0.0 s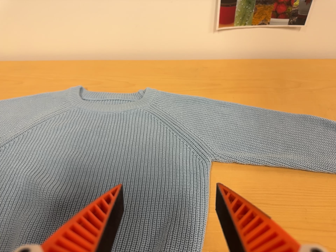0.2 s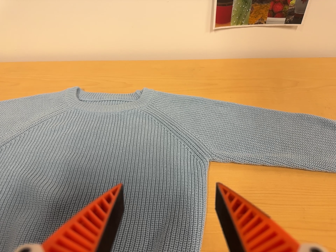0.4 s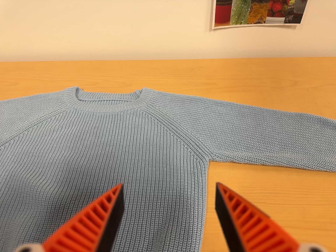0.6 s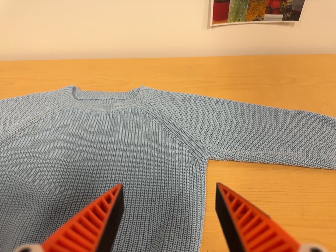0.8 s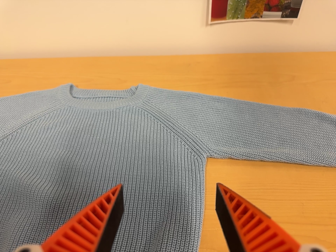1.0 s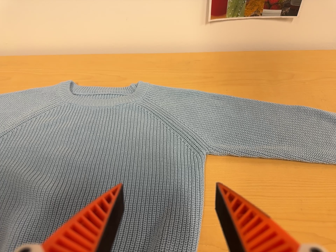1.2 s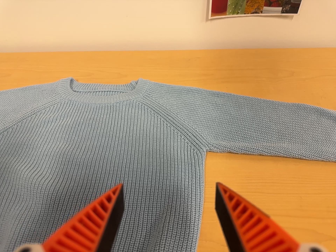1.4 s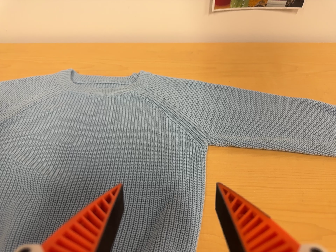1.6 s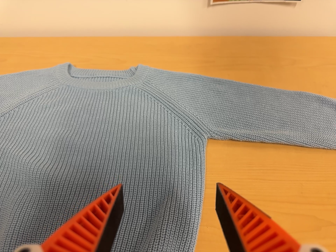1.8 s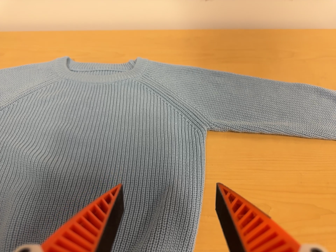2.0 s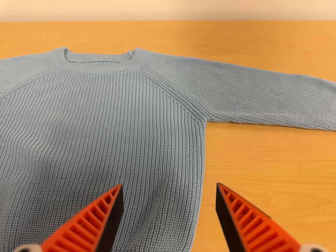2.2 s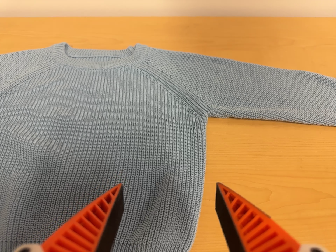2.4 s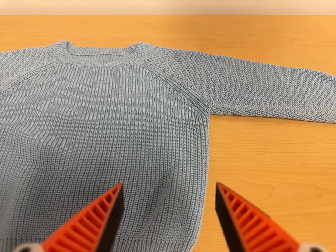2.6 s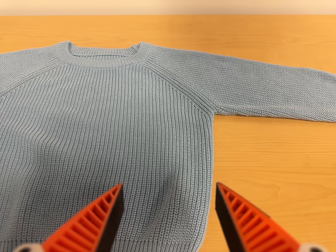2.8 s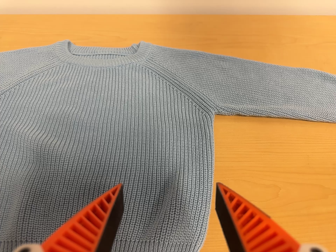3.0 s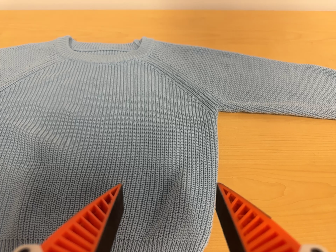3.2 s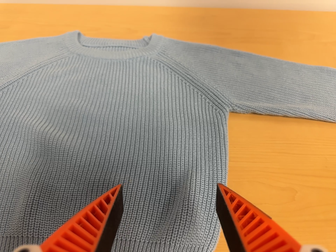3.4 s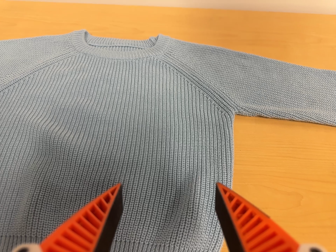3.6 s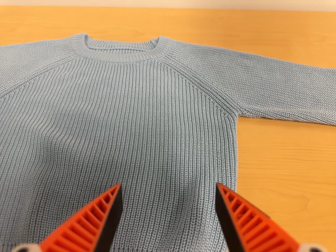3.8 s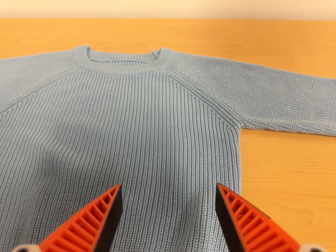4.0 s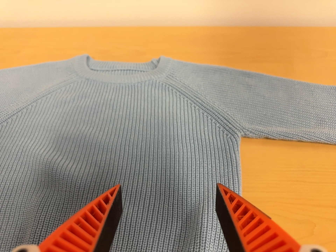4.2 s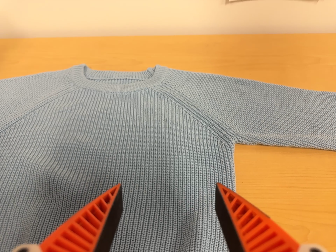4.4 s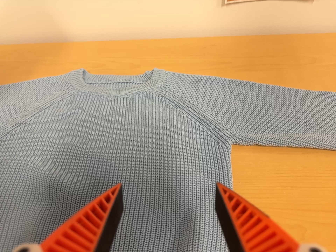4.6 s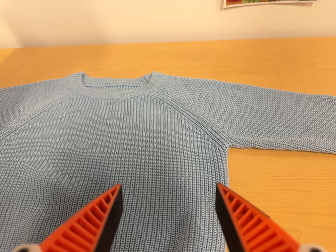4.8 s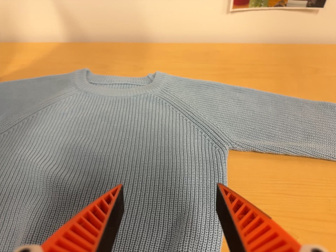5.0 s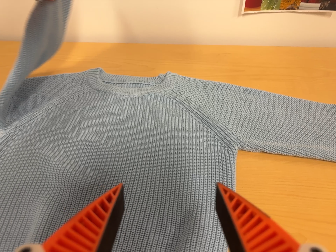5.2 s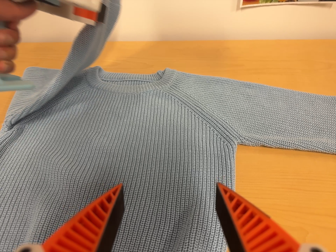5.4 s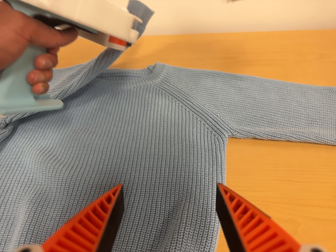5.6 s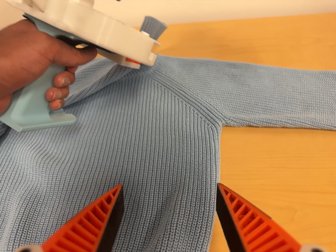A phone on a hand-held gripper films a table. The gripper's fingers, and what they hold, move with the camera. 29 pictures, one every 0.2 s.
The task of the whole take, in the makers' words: left arm across.
0.0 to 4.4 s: The camera shifts only a little, or ends up much as it began.
4.4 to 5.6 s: The camera travels to its right, about 5 cm.
The film runs forward here.
